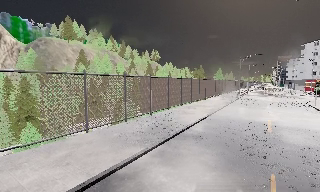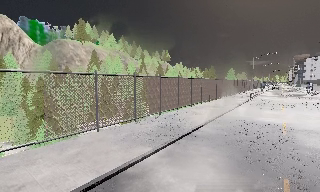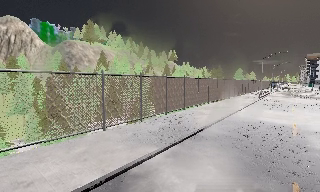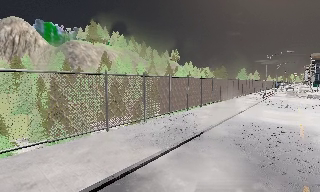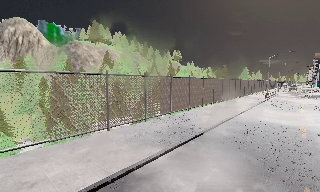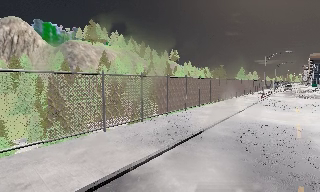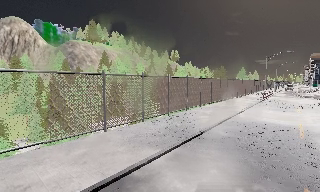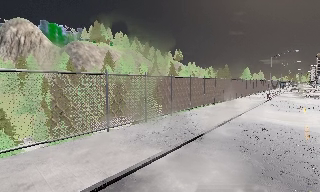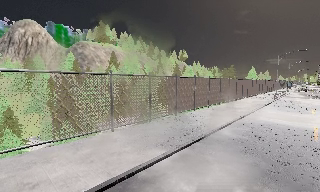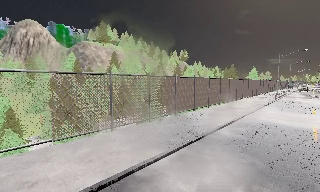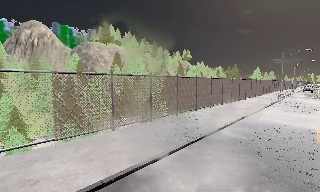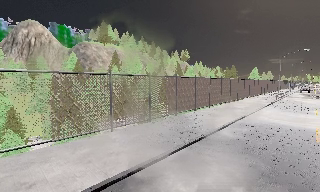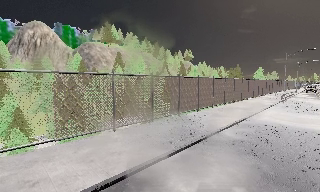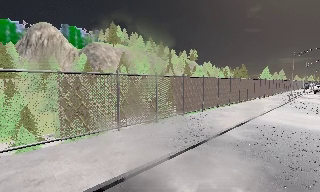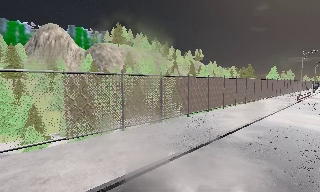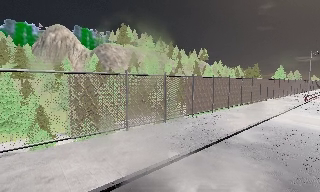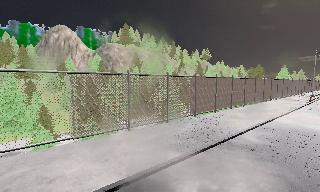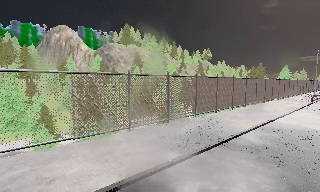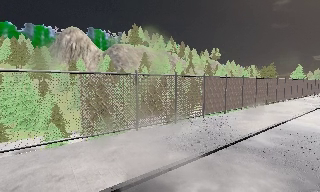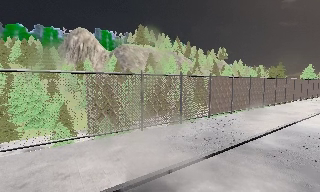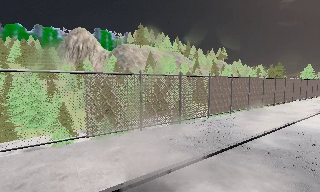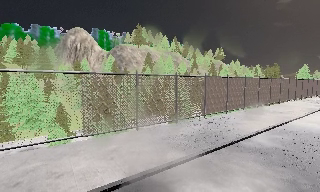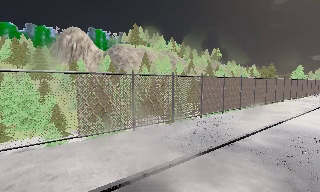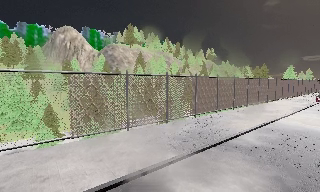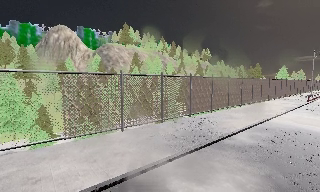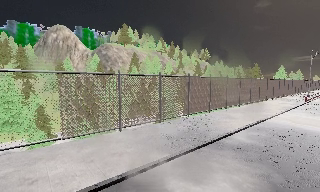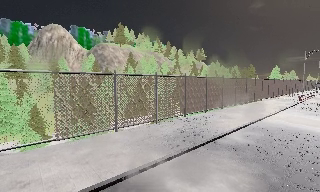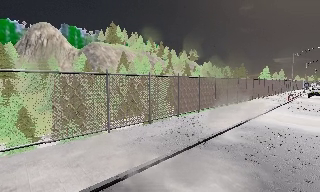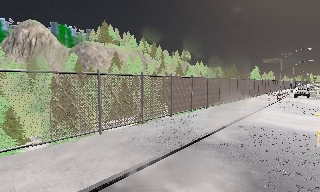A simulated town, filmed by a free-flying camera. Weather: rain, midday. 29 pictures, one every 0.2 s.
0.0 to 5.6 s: The camera pans to its left, which is counterclockwise from overhead, by about 10 degrees. It travels to its right and forward, about 1 m.
The film runs forward here.
